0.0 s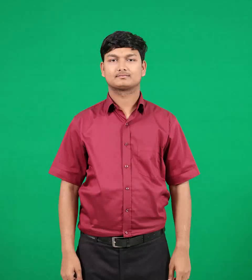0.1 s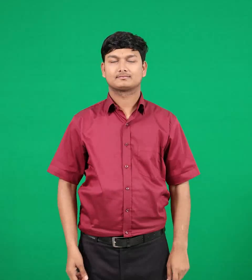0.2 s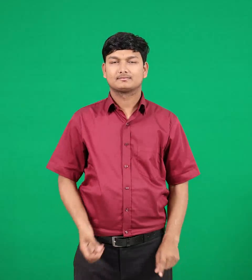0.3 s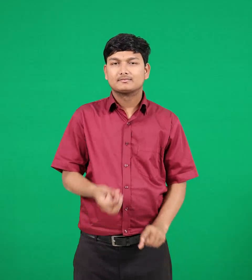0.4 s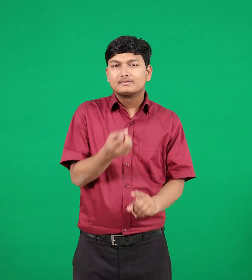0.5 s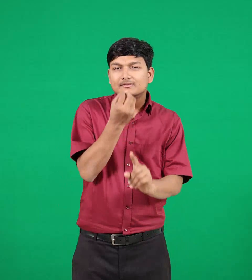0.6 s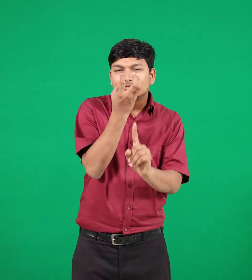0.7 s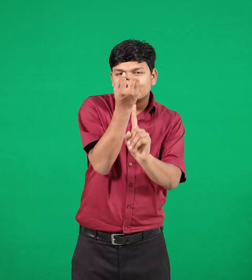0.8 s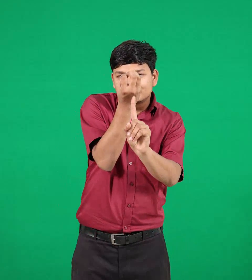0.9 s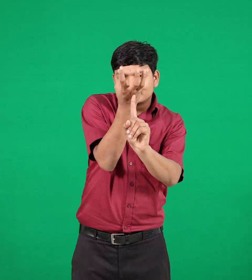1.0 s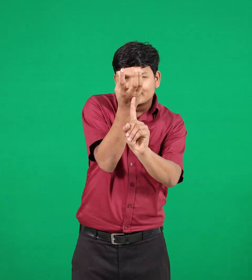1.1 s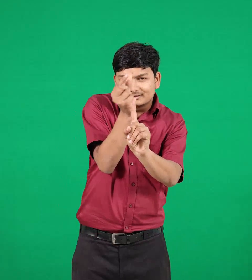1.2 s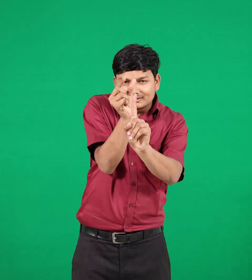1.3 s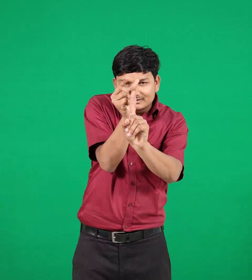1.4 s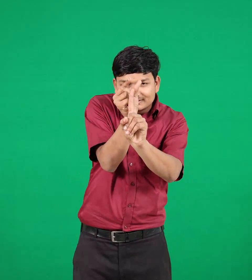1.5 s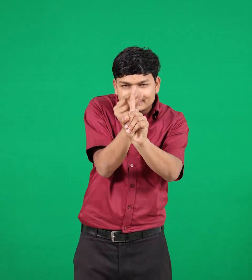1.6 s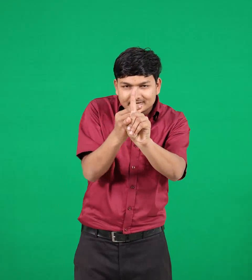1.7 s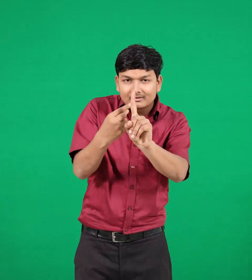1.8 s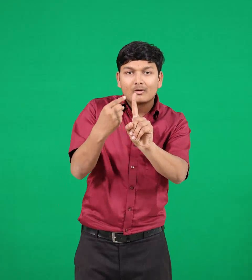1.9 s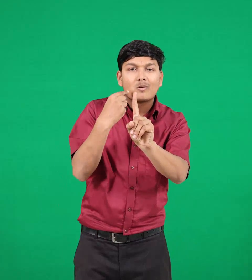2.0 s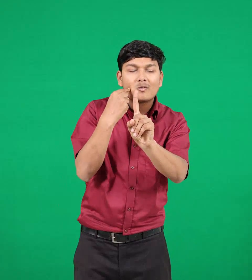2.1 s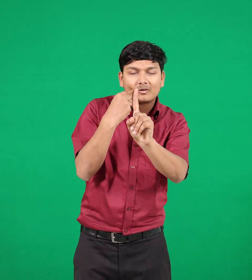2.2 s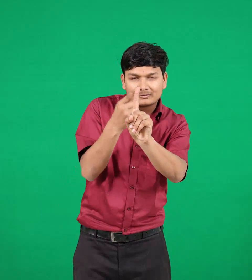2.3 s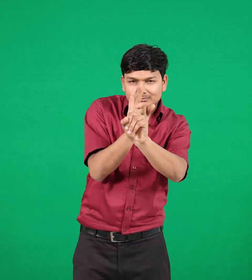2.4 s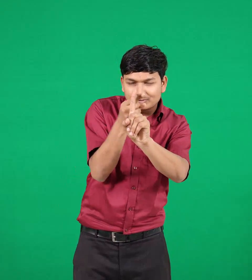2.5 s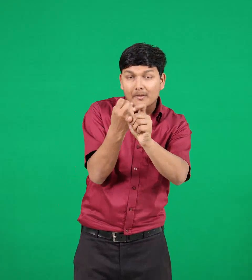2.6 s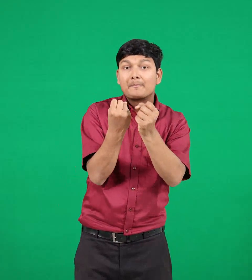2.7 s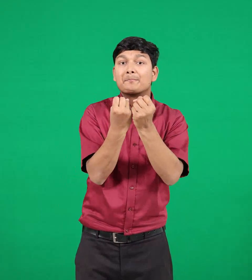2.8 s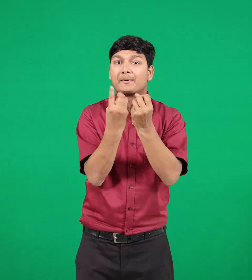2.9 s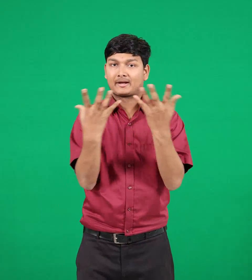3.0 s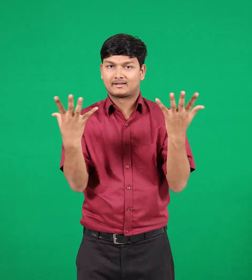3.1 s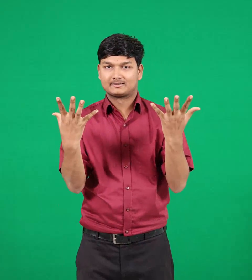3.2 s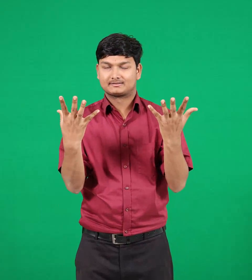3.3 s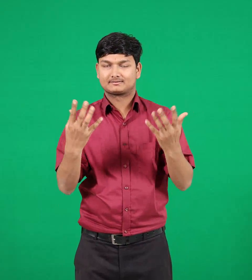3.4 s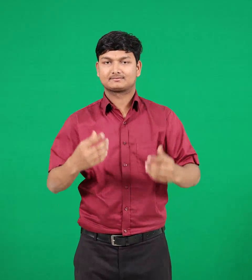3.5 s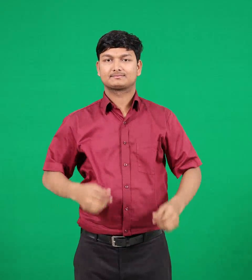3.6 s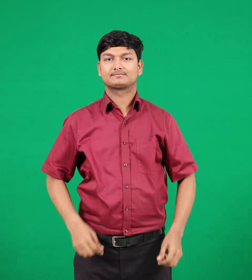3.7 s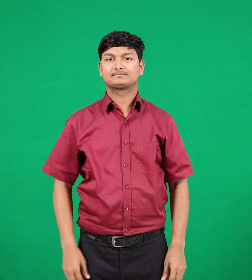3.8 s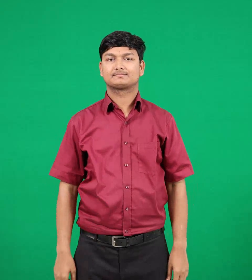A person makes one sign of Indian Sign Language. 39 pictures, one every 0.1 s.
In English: thorns
